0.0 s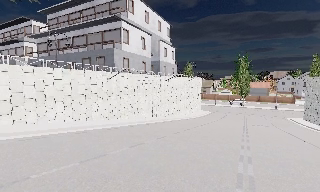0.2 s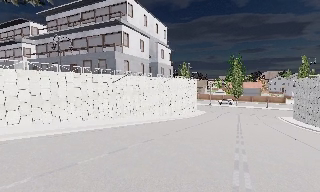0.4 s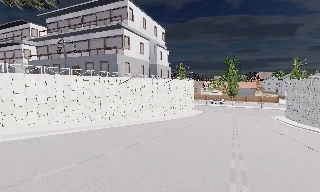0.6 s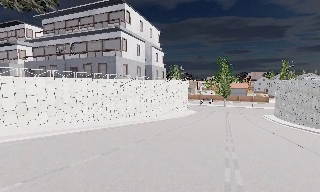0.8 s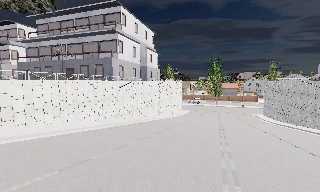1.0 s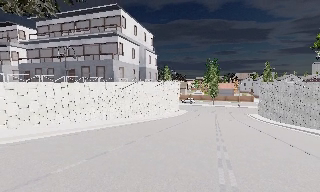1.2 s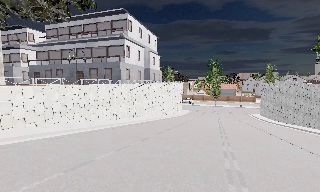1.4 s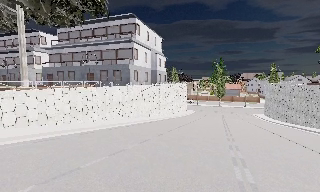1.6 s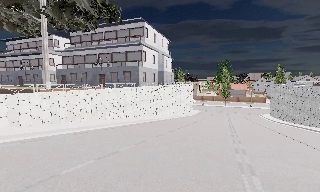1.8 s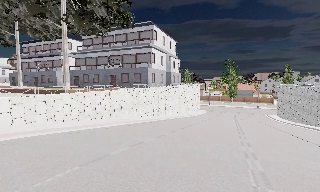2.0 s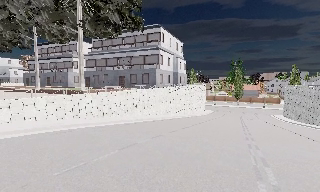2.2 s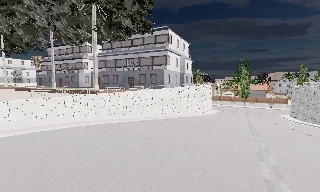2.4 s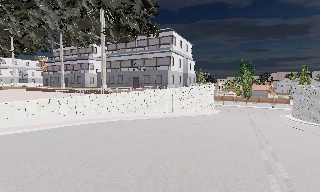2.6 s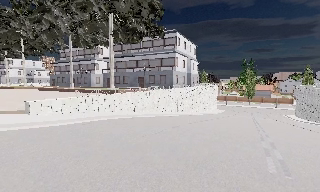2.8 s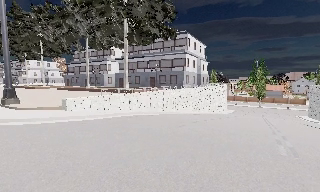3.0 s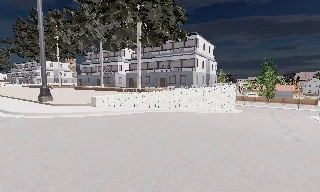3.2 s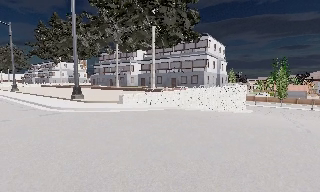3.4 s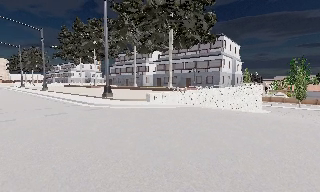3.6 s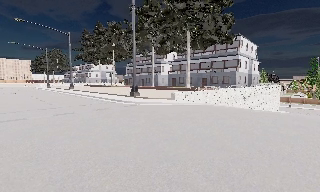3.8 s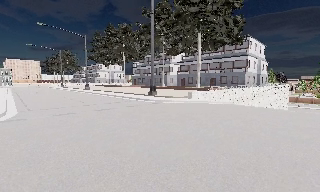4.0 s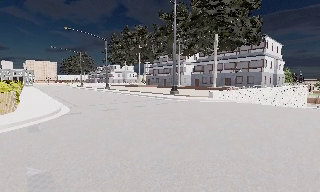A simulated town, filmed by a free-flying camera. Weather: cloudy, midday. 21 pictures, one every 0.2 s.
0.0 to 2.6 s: The camera travels backward and to its left, about 14 m, so what stands in front gets smaller.
2.6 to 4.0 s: The camera pans to its left, which is counterclockwise from overhead, by about 20 degrees. It travels backward and to its left, about 11 m, so what stands in front gets smaller.
The film runs forward here.
